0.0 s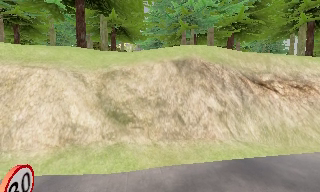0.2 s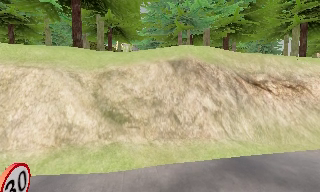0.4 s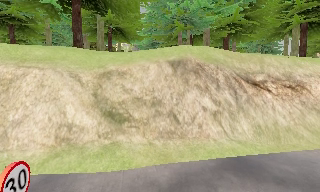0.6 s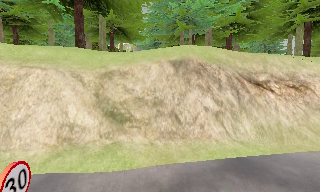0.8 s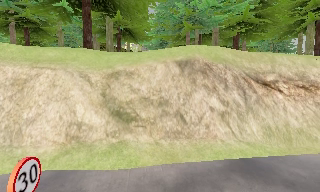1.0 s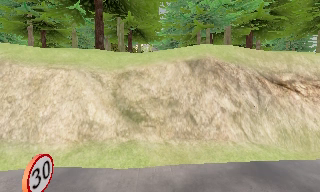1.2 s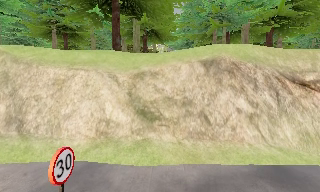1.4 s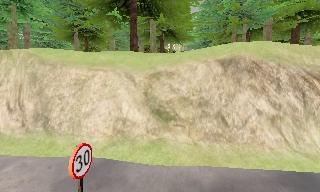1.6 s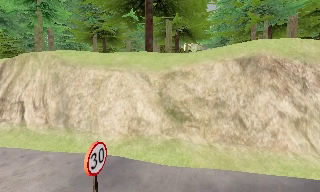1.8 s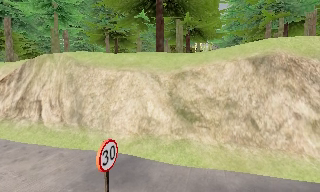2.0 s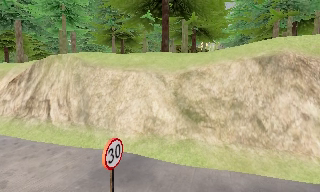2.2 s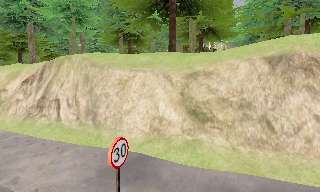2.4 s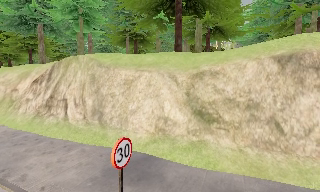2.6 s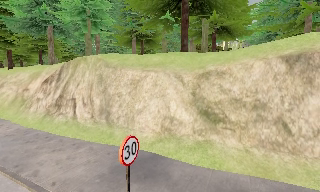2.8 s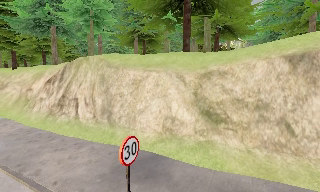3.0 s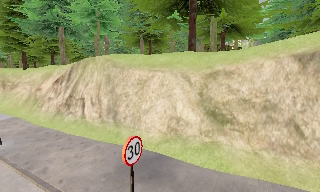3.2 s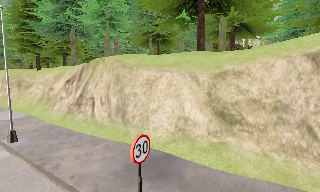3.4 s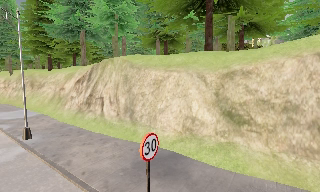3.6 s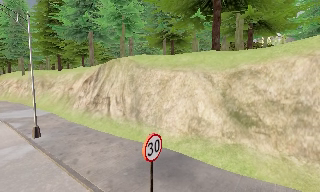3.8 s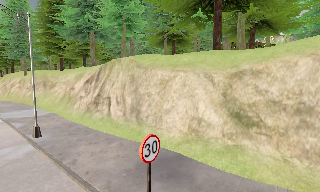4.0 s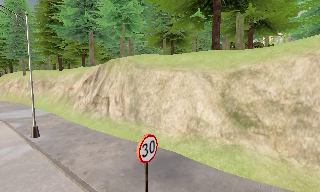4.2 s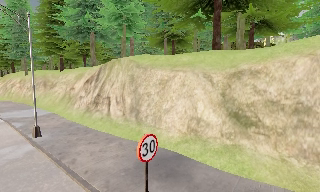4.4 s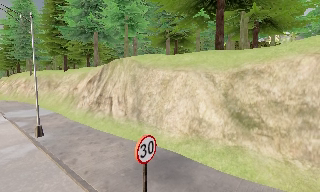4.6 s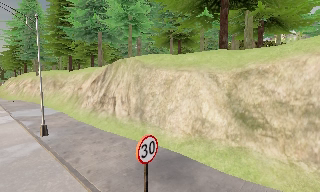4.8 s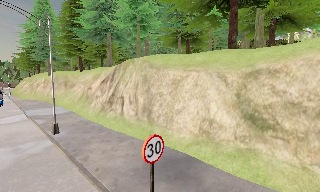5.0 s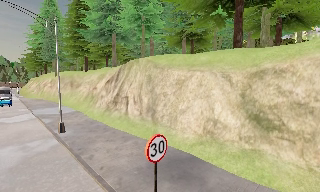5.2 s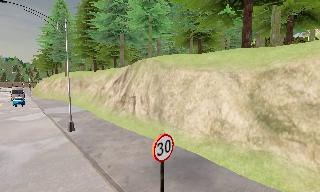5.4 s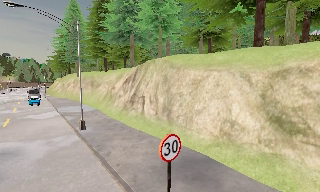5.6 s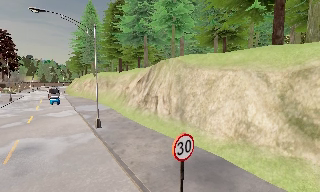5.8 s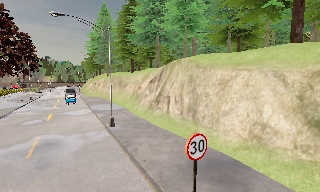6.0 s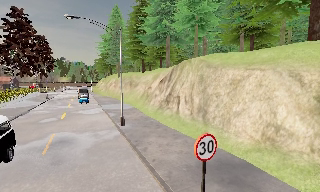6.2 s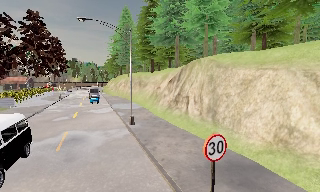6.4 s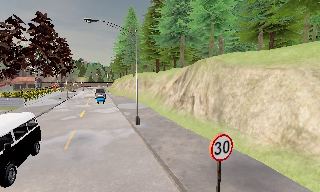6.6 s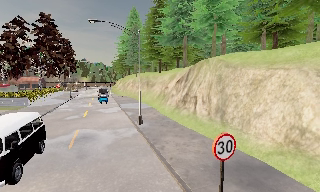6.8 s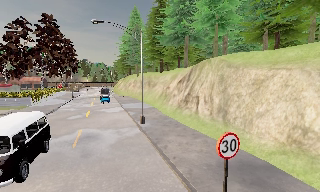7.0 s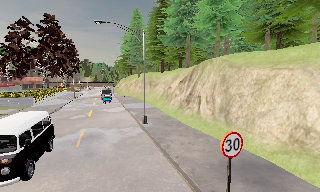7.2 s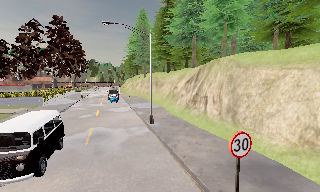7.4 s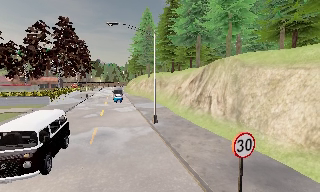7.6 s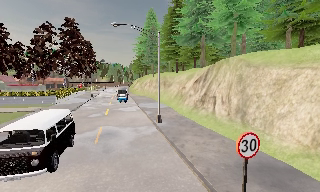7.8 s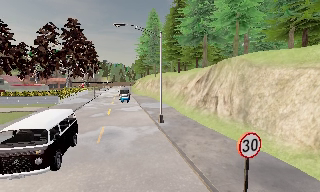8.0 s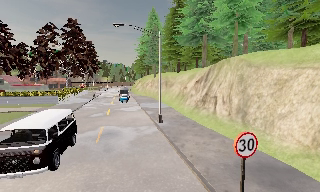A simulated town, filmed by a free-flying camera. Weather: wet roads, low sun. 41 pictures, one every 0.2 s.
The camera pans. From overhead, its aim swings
counterclockwise.
The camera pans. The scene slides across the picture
to the right.
0.0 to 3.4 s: The camera pans to its left, which is counterclockwise from overhead, by about 45 degrees. It travels to its right and backward, about 1 m.
3.4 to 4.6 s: The camera shifts only a little, or ends up much as it began.
4.6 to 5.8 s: The camera swings to its left by about 20 degrees, and the scene slides to the right.
5.8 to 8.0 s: The camera swings to its left by about 15 degrees, and the scene slides to the right. It travels backward, about 0.5 m, so what stands in front gets smaller.
The film runs backward here.
